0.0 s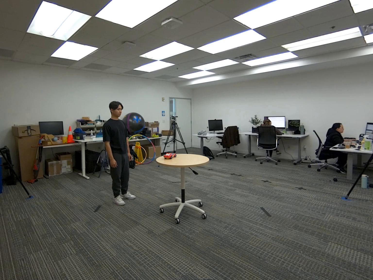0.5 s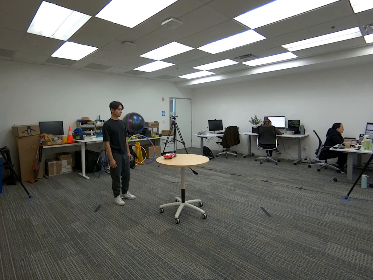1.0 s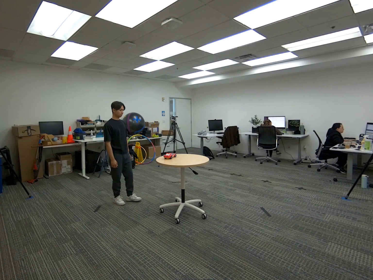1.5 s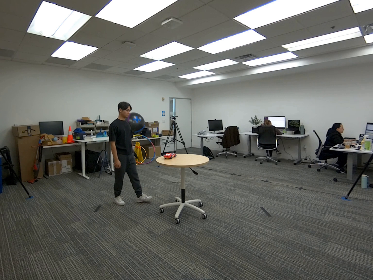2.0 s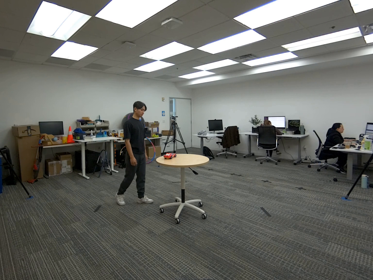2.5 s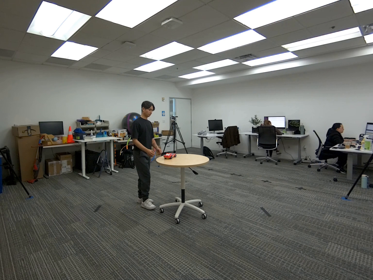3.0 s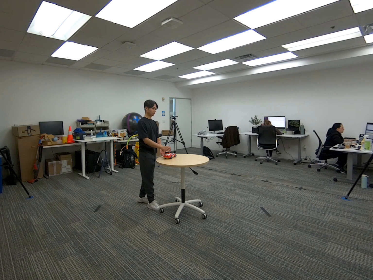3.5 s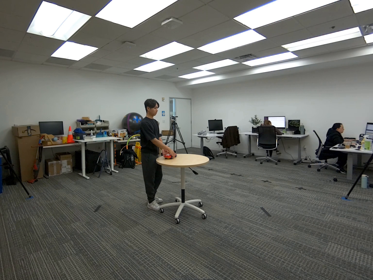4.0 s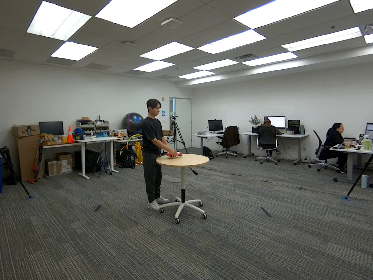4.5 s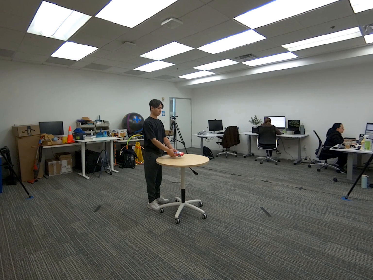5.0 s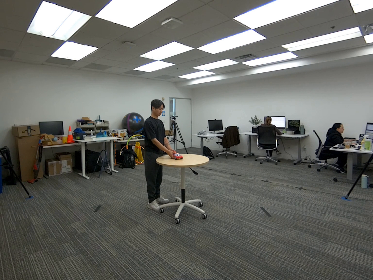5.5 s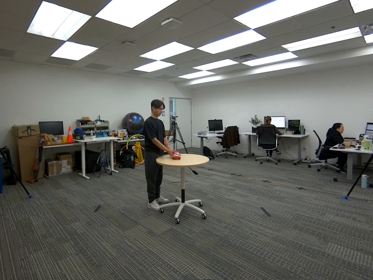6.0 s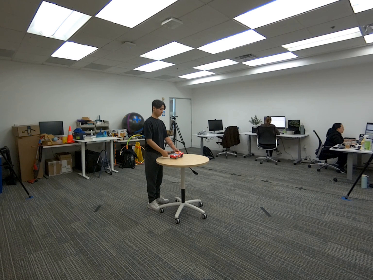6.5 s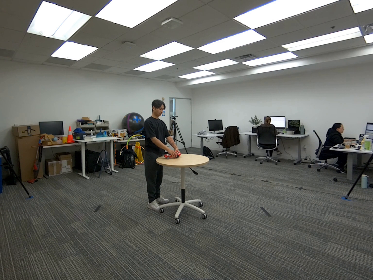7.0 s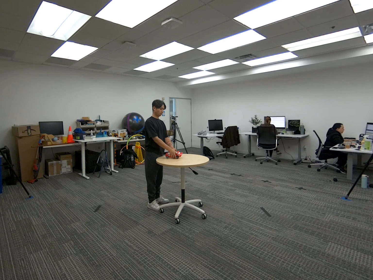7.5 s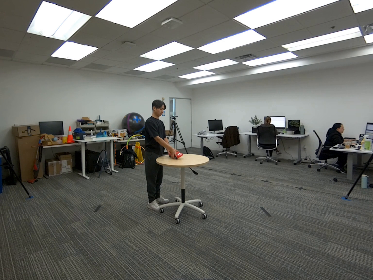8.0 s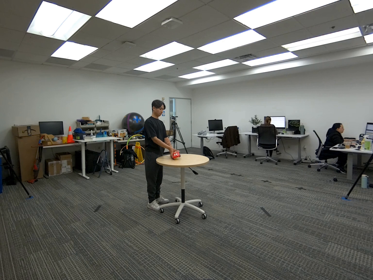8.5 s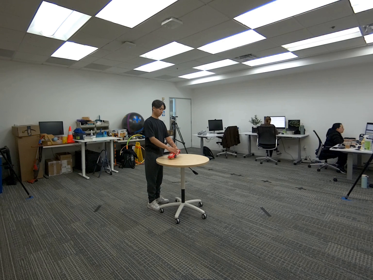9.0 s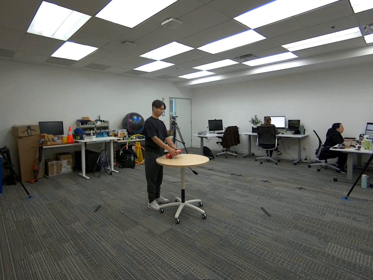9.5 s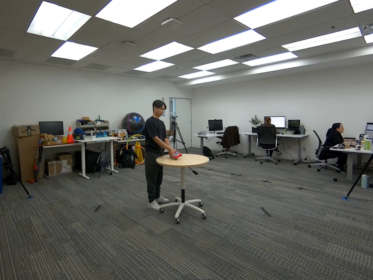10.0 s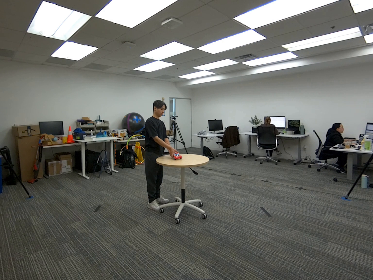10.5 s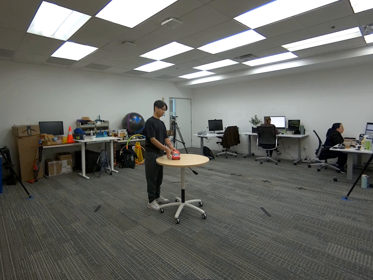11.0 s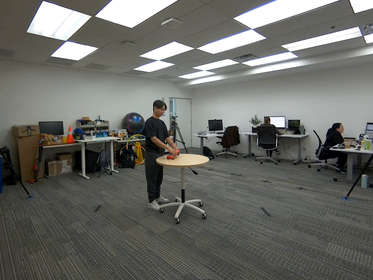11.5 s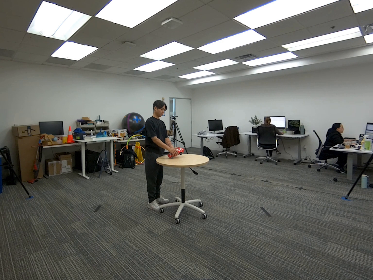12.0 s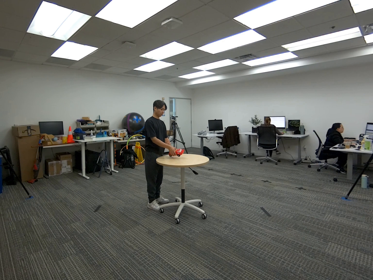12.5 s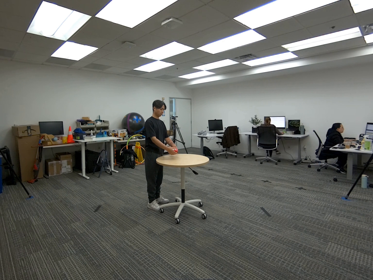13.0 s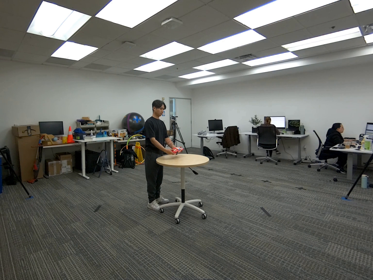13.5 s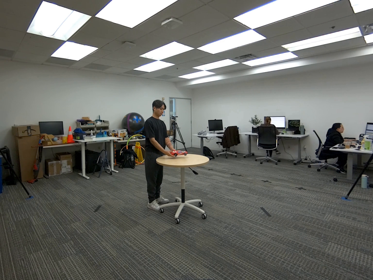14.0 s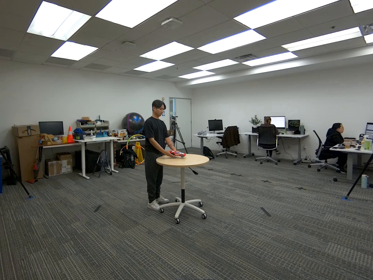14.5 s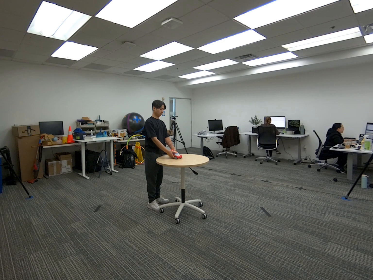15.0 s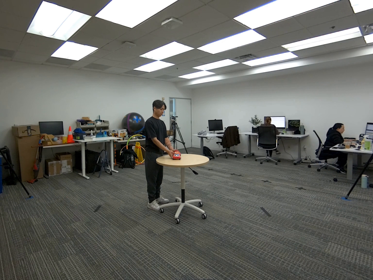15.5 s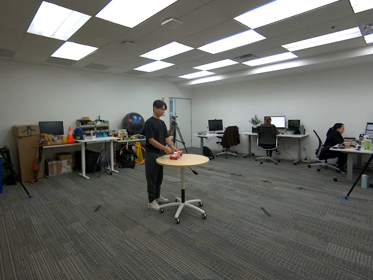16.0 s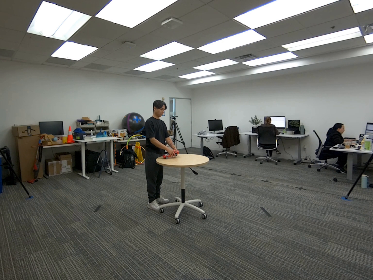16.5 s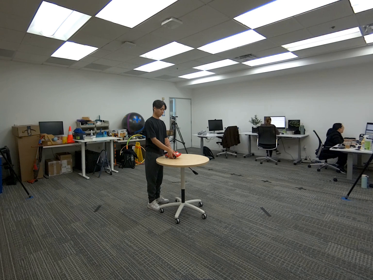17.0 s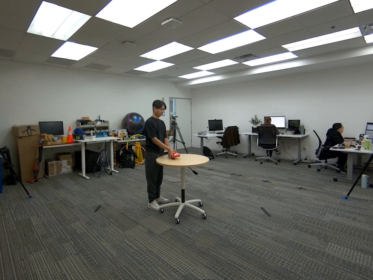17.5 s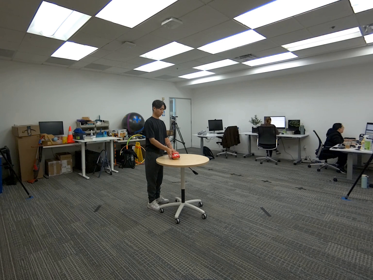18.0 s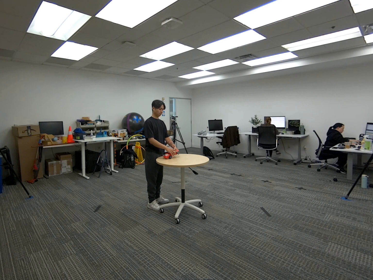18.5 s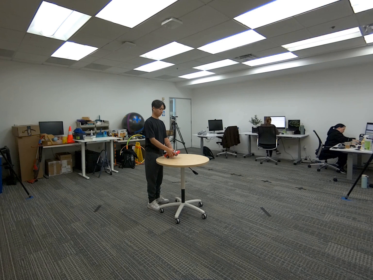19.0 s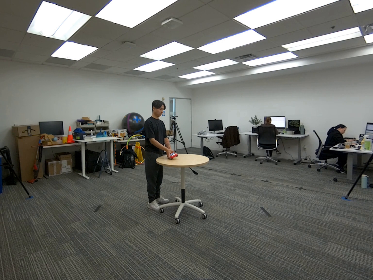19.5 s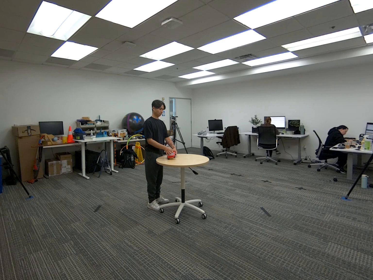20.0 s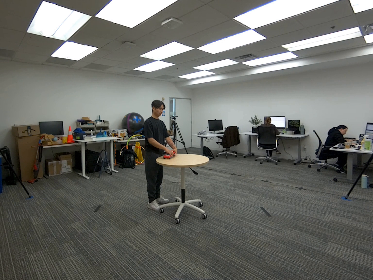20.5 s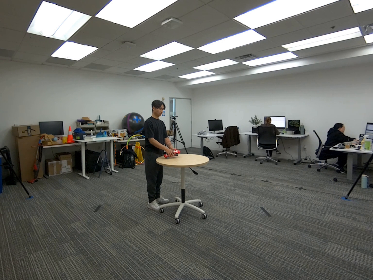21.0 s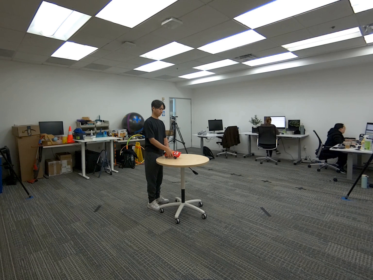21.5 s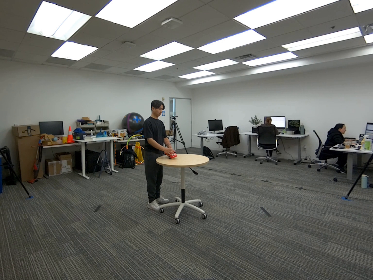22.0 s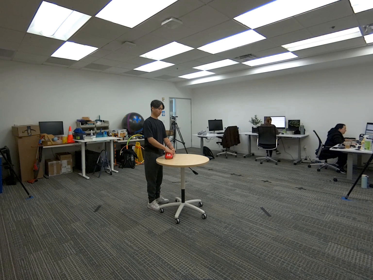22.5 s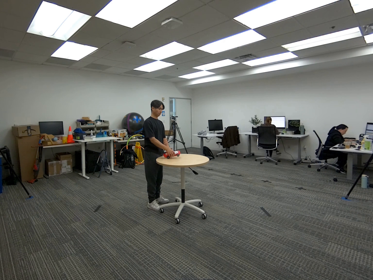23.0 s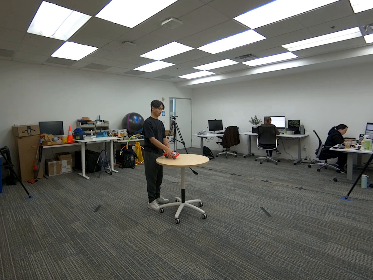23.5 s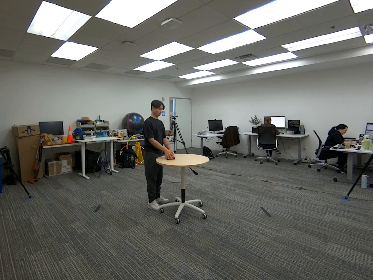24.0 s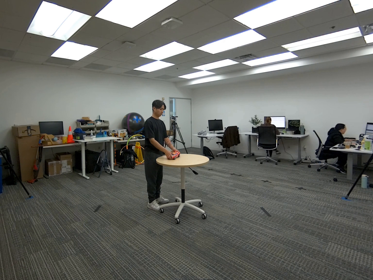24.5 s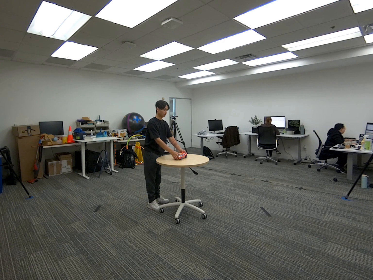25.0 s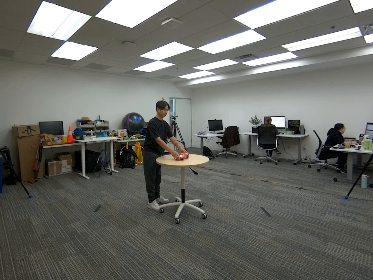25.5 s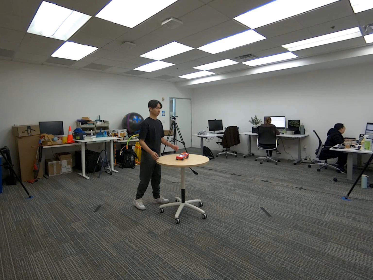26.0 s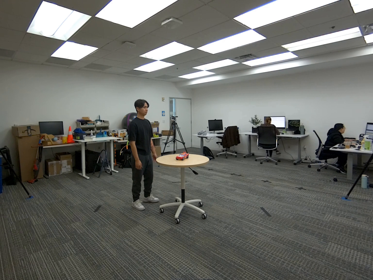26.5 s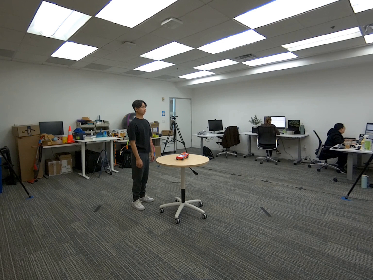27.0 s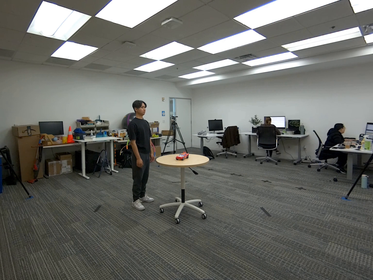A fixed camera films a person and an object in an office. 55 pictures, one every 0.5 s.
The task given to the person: Walk to the toy car on the round table, use both hands to rotate the car on the table until finished.
